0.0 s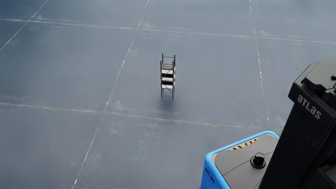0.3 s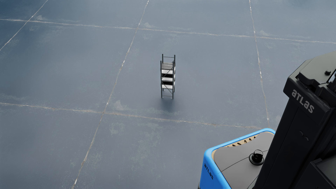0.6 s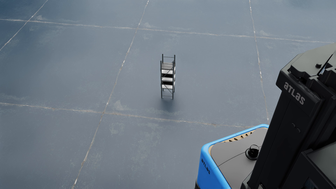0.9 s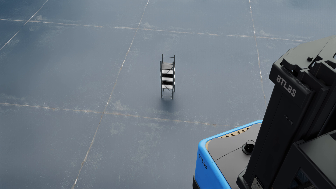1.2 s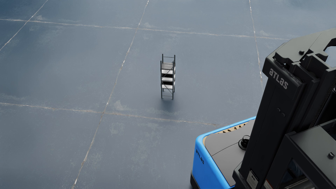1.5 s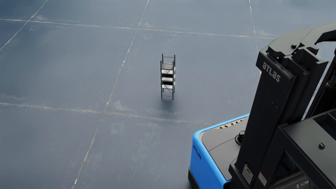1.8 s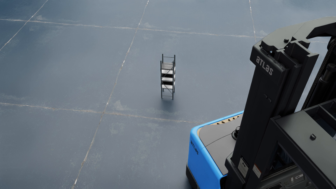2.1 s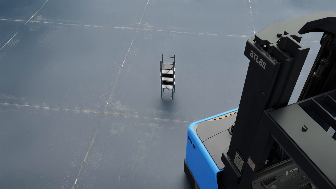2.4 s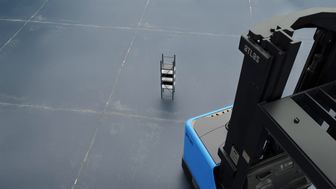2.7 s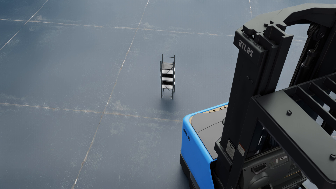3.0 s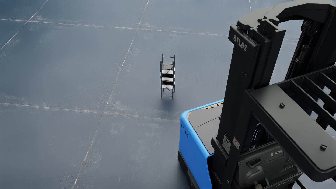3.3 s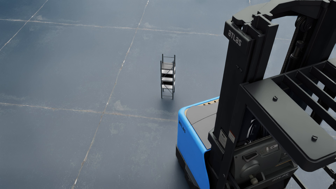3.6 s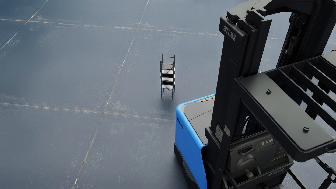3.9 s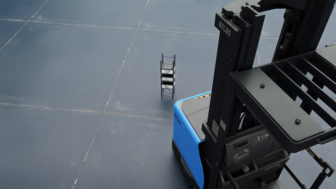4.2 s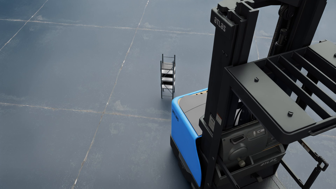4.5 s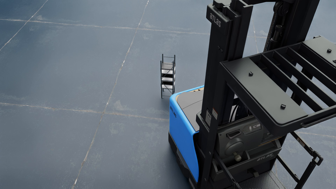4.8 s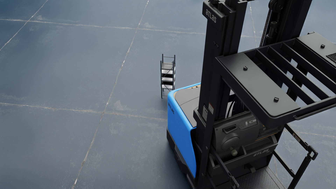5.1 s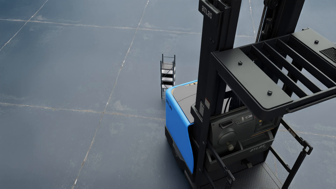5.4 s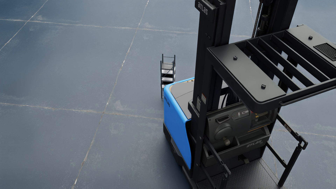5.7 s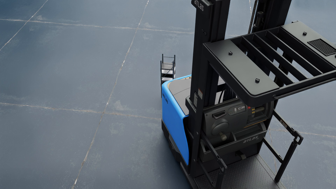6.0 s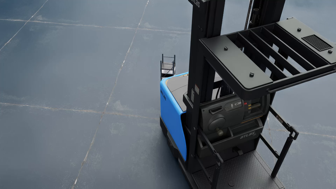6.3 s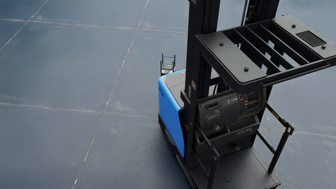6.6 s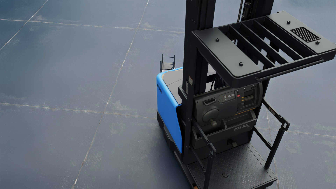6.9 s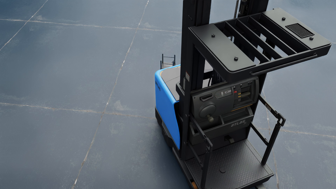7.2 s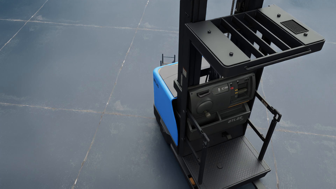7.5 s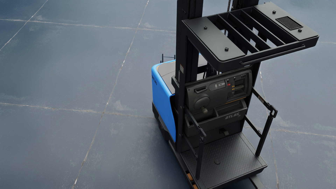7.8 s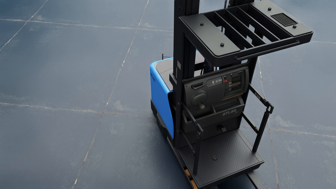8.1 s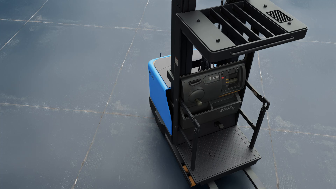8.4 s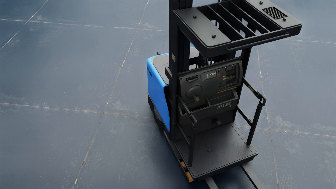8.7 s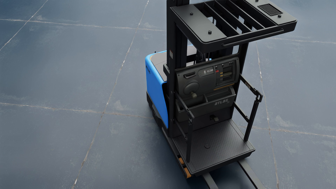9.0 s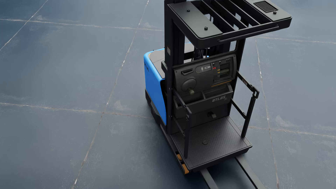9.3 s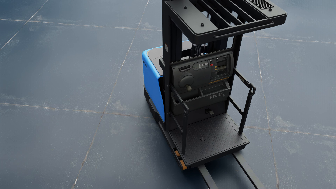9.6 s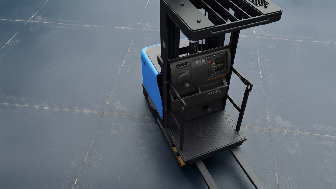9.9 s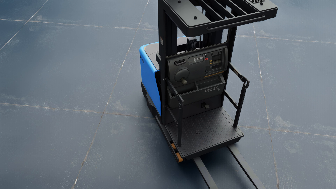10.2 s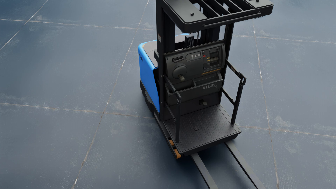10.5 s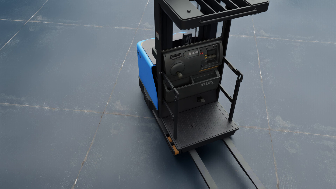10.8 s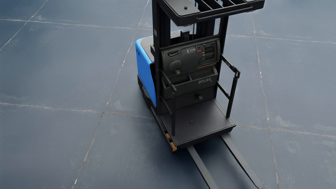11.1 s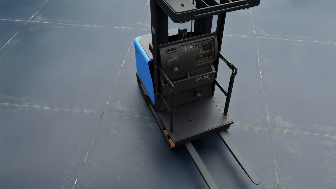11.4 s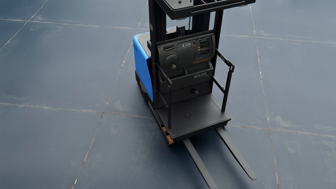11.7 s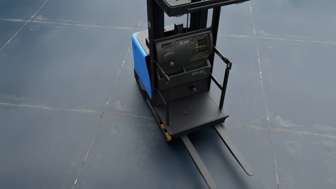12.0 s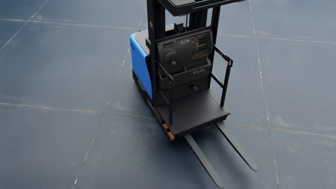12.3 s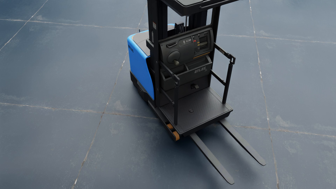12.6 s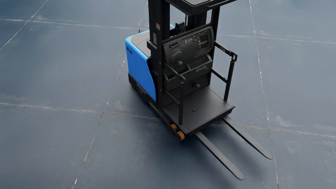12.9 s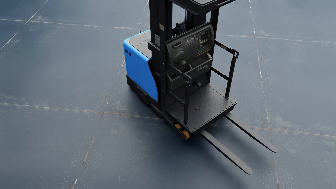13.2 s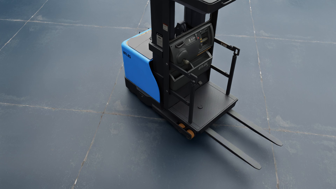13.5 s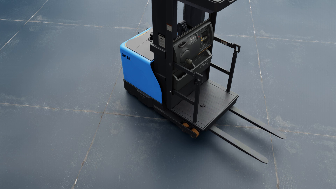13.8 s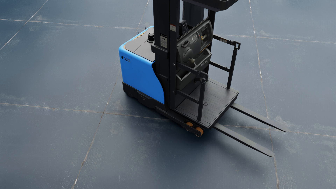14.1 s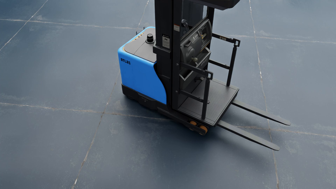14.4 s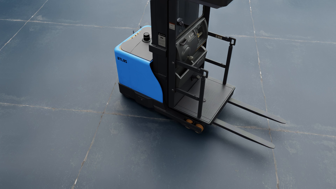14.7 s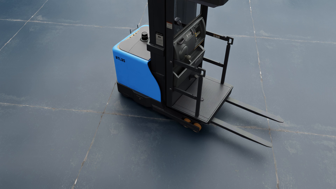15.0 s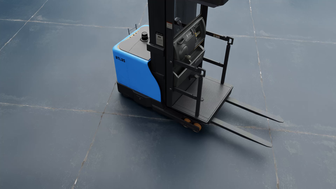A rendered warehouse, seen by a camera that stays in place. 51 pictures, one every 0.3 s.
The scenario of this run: A forklift runs into an object in its way.
